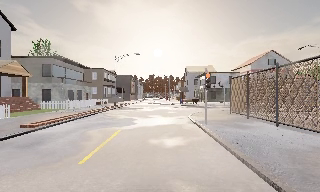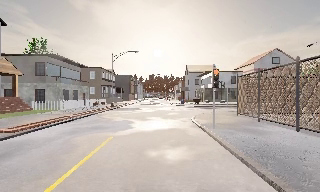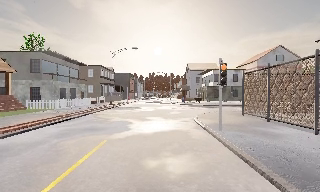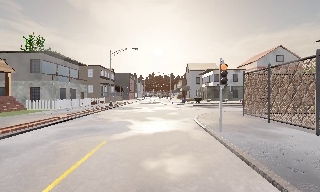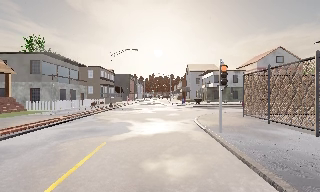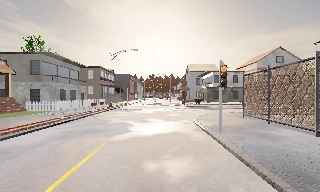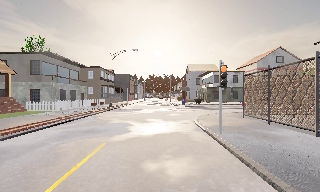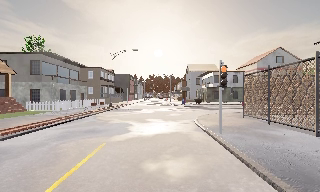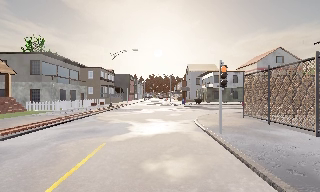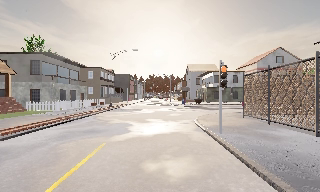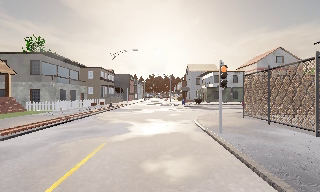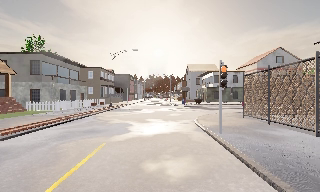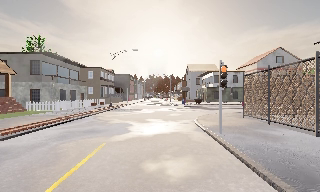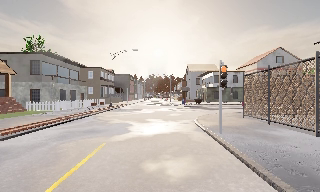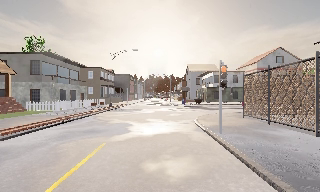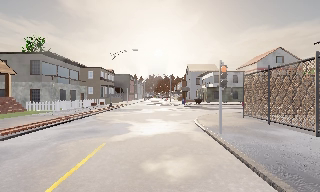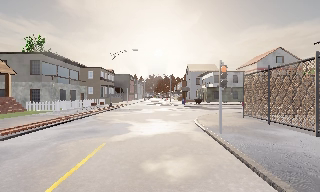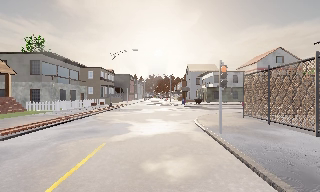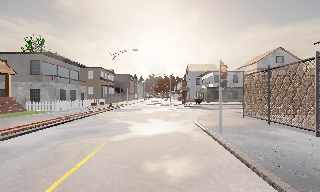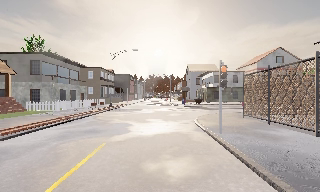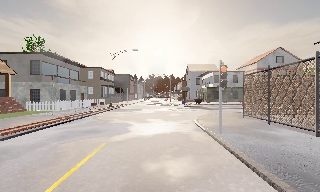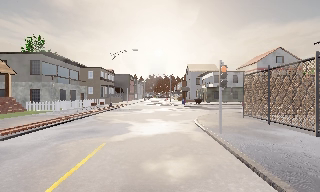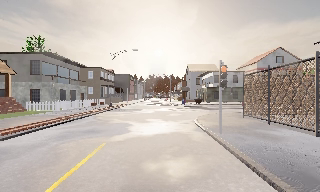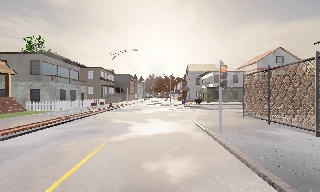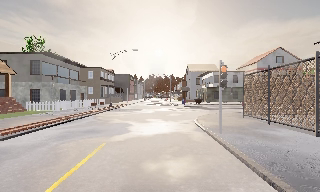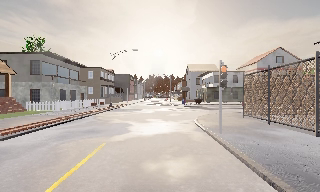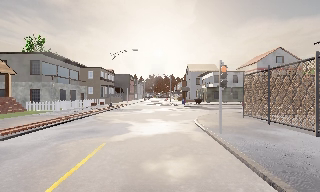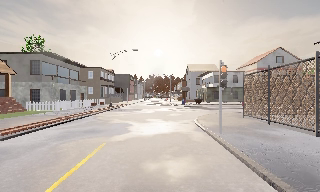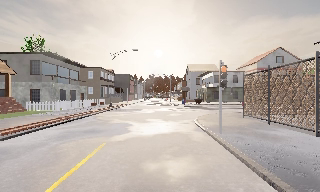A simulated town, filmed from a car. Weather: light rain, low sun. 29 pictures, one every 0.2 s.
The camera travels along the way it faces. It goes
forward.
0.0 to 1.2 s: The camera travels forward, about 2 m, so what stands in front looms larger. It loses speed.
1.2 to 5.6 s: The camera keeps its place and its aim.
The film runs forward here.
